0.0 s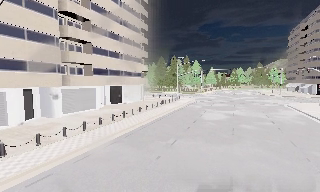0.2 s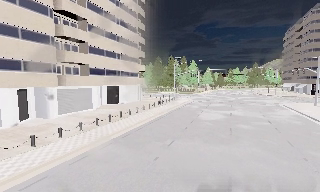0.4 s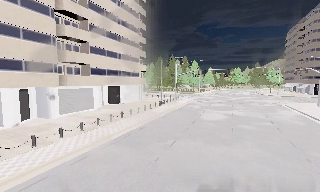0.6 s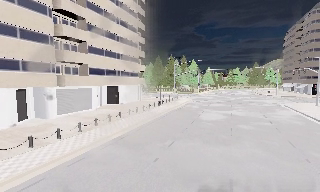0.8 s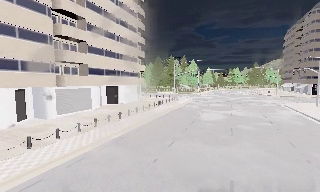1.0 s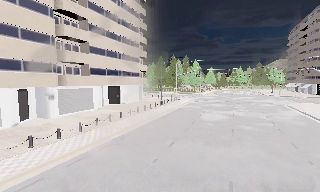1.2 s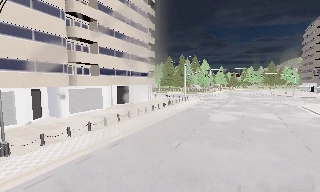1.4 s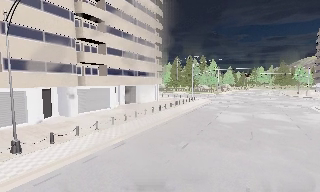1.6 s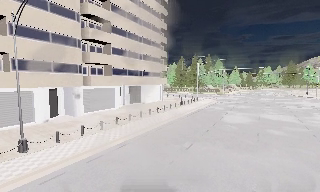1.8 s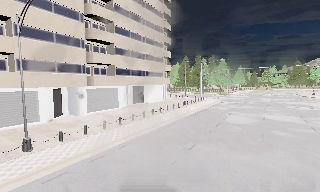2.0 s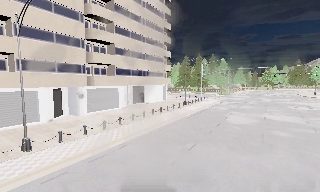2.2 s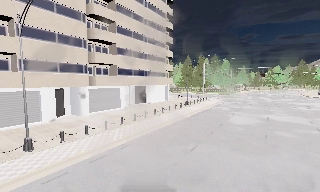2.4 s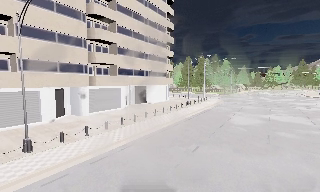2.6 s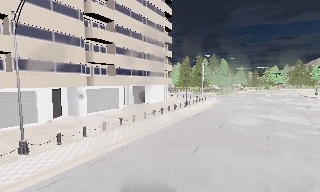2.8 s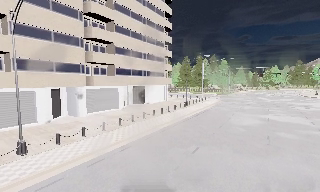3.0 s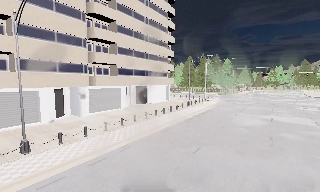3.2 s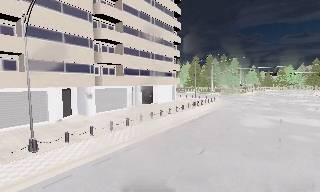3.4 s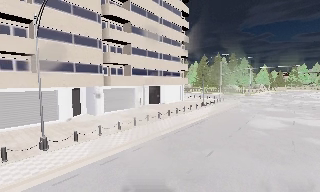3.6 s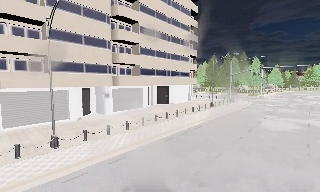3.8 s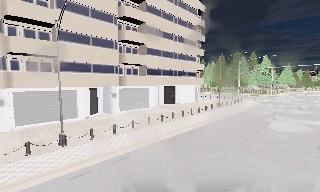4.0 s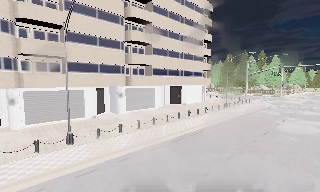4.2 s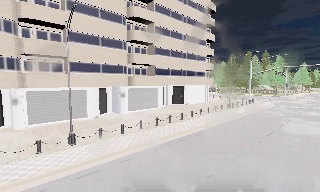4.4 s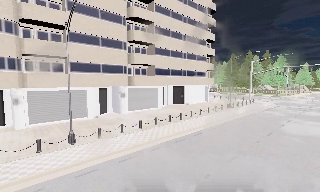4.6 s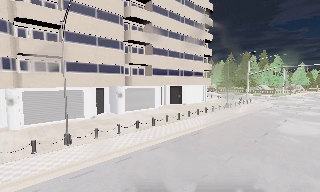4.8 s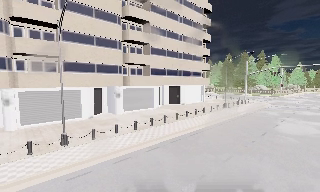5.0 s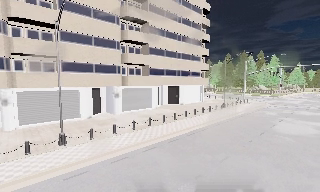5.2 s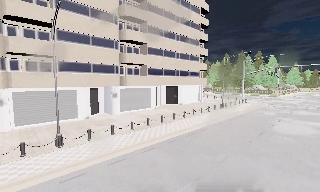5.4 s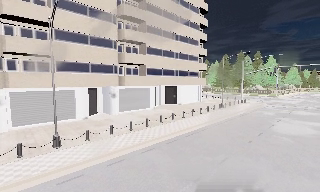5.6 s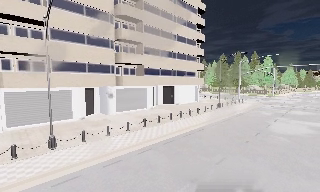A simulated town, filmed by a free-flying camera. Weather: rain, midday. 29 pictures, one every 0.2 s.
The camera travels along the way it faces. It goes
forward.
0.0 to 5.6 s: The camera swings to its left by about 20 degrees, and the scene slides to the right. It travels forward and to its right, about 2 m, so what stands in front looms larger.
The film runs forward here.
